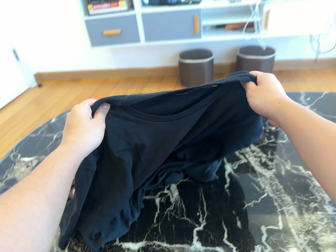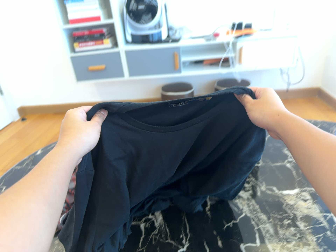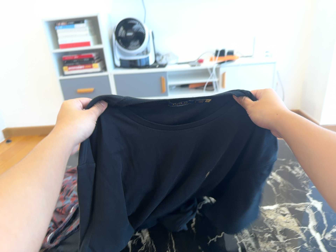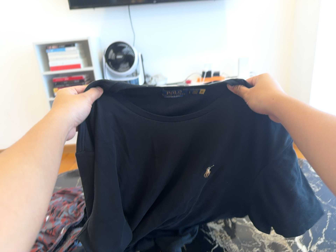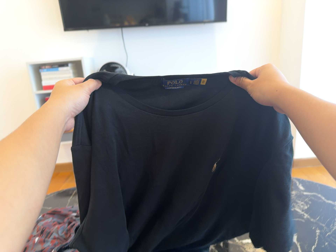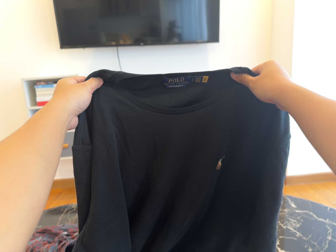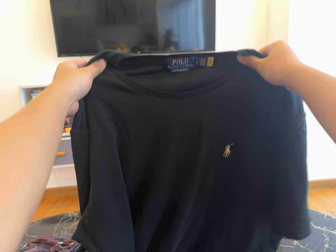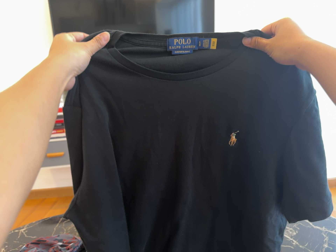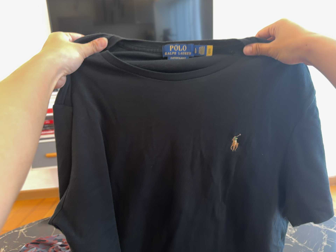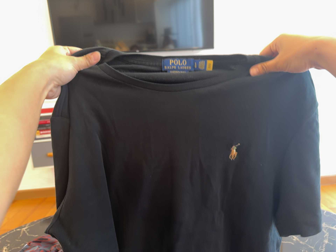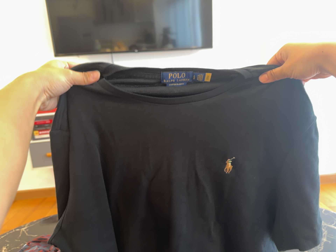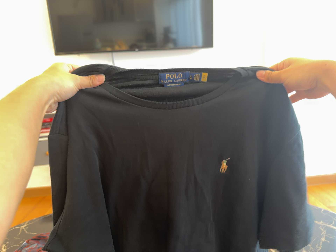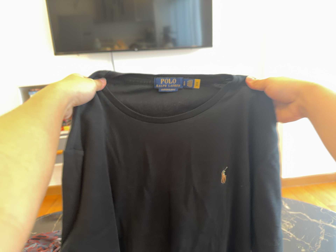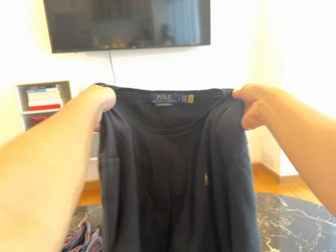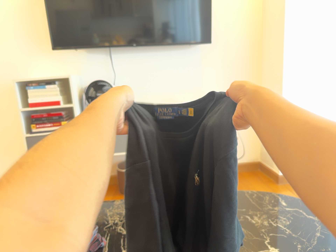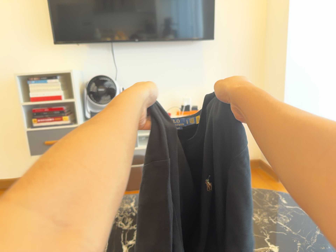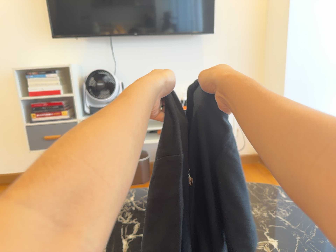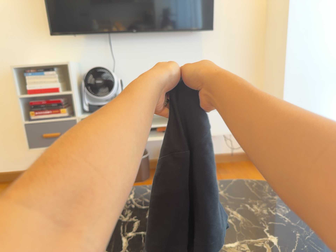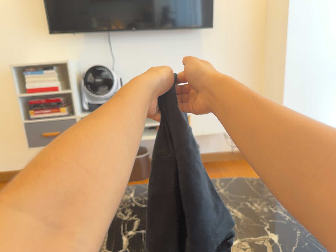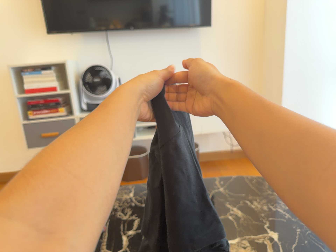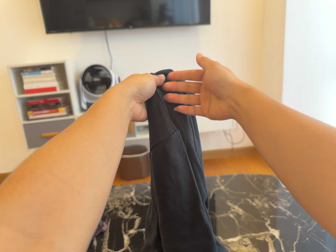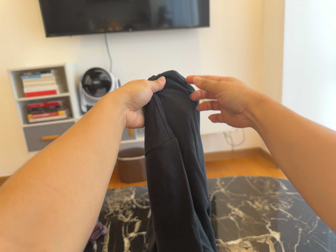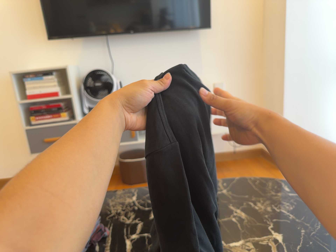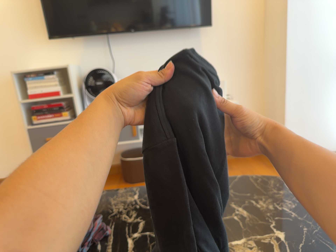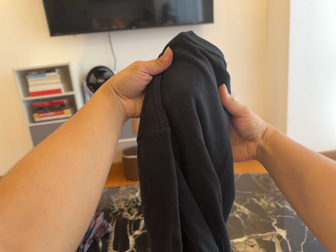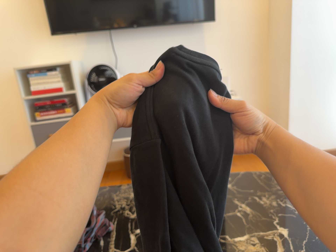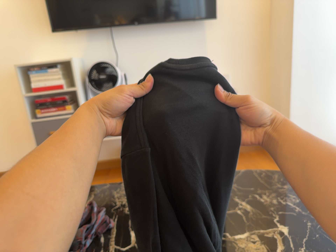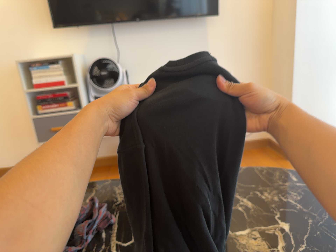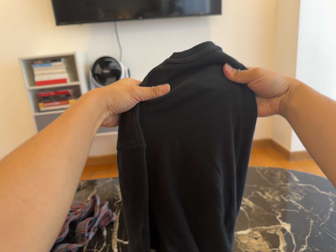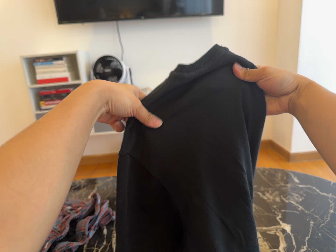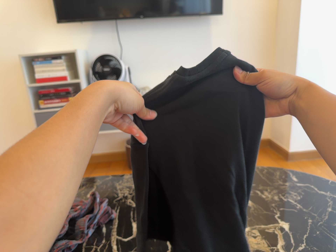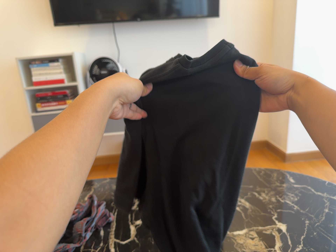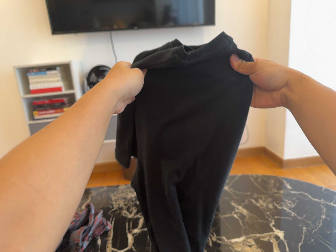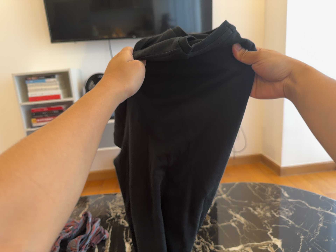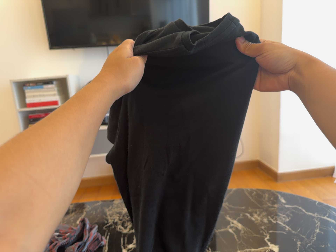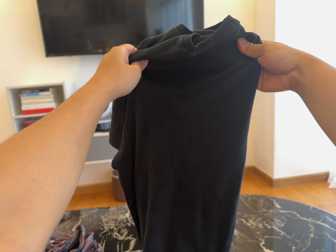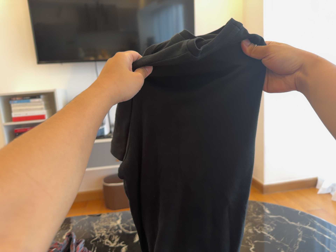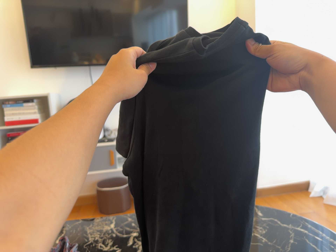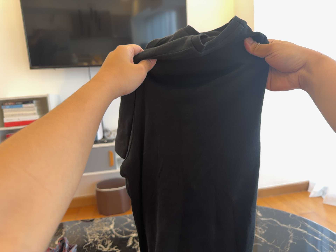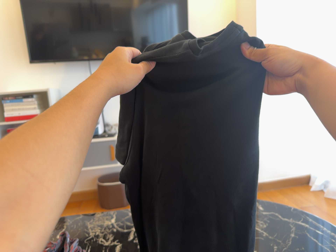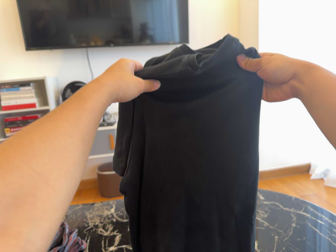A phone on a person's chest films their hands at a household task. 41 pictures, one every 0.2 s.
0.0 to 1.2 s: The camera pans to its right by about 15 degrees. It travels backward, about 14 cm, so what stands in front gets smaller. Its aim tips toward the top of its view by about 25 degrees, and the scene shifts downward.
1.2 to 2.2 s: The camera keeps its place and its aim.
2.2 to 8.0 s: The camera shifts only a little, or ends up much as it began.
The film runs forward here.
